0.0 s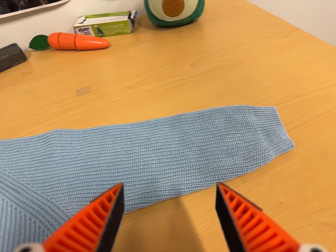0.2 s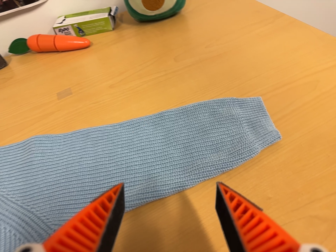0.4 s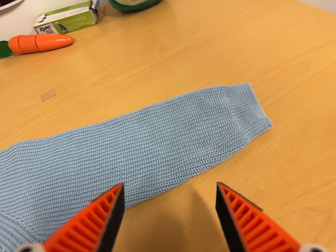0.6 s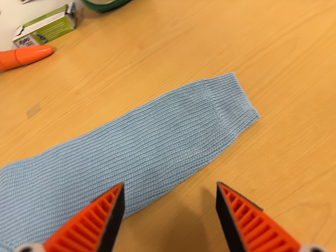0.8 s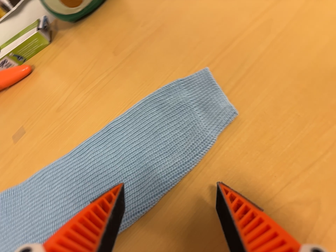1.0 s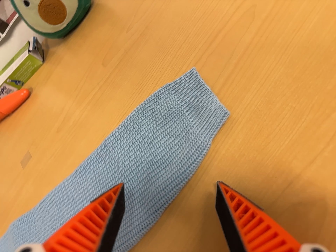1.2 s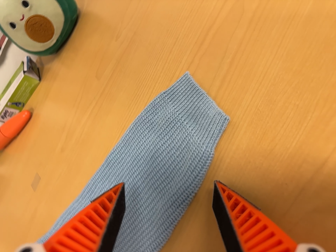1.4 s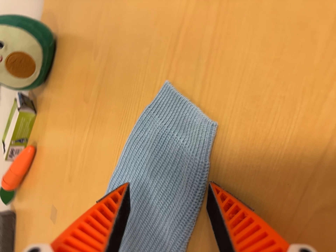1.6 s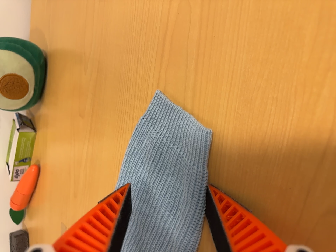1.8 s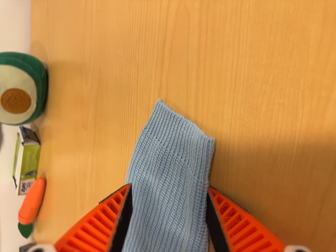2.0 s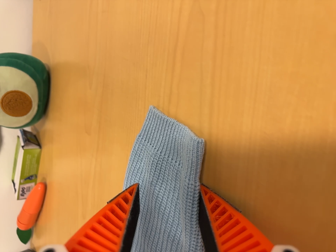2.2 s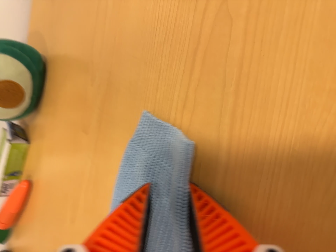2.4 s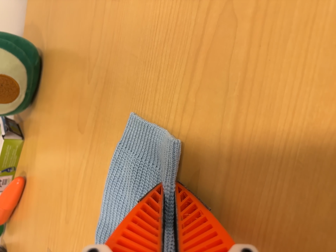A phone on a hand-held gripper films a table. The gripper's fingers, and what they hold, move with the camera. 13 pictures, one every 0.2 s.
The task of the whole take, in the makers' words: right arm across.
0.0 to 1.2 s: The camera pans to its left by about 10 degrees. It travels to its right, toward the top of its view and forward, about 20 cm. Its aim tips toward the bottom of its view by about 10 degrees. It rolls about its line of sight by about 40 degrees, and the scene rotates counterclockwise.
1.2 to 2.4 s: The camera travels toward the top of its view and forward, about 8 cm, so close, fixed things drift downward. It rolls about its line of sight by about 15 degrees, and the scene rotates counterclockwise.
The film runs forward here.
